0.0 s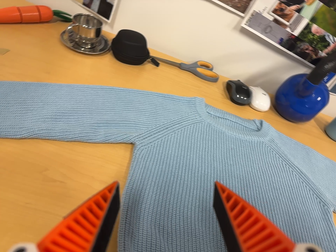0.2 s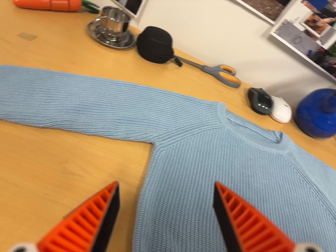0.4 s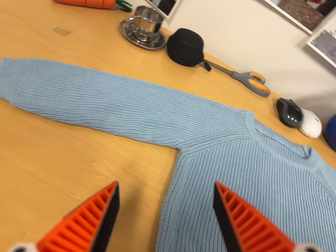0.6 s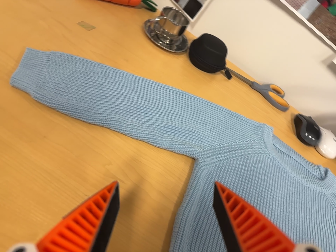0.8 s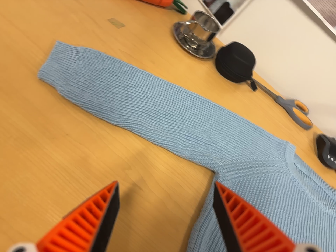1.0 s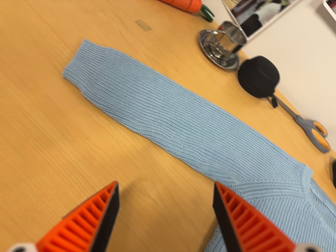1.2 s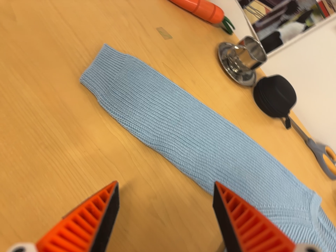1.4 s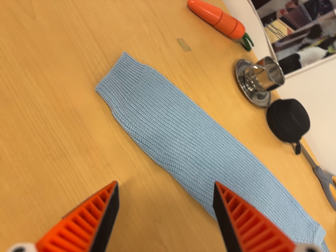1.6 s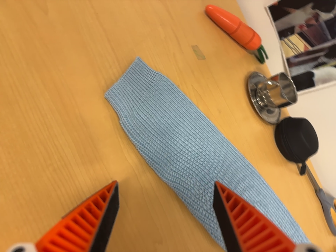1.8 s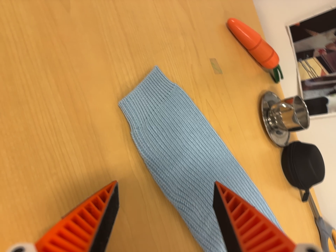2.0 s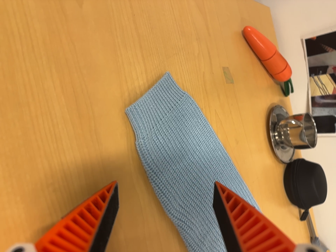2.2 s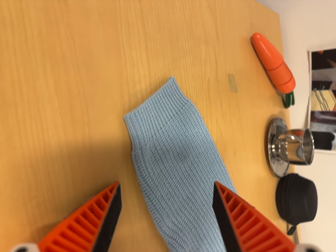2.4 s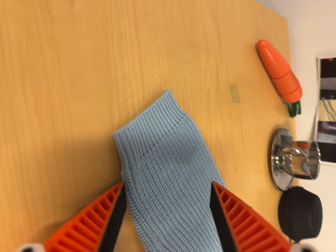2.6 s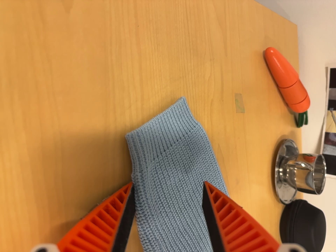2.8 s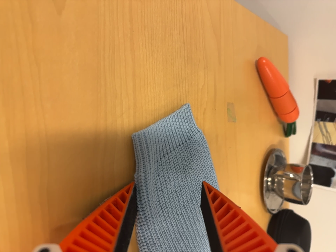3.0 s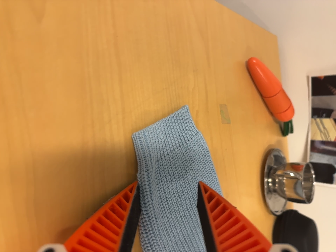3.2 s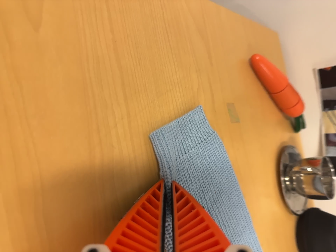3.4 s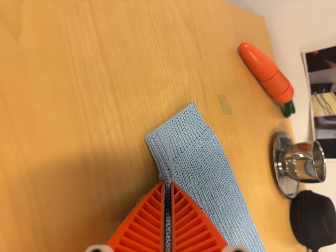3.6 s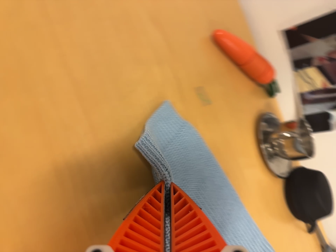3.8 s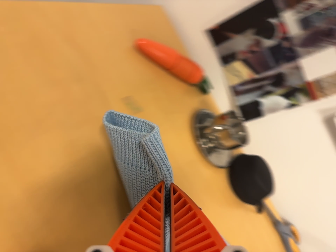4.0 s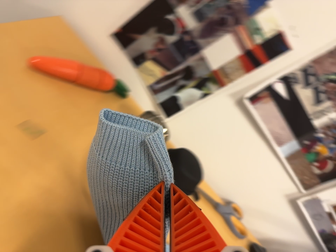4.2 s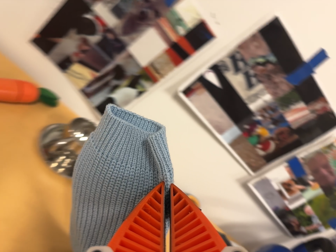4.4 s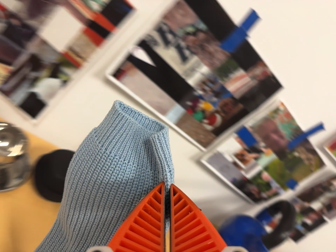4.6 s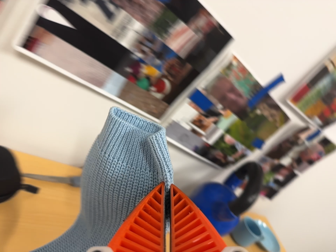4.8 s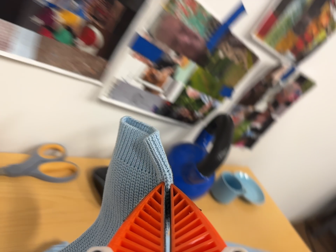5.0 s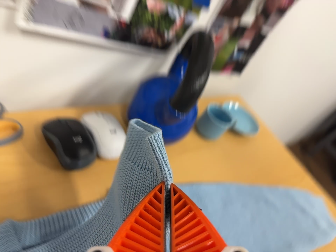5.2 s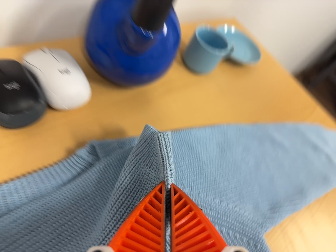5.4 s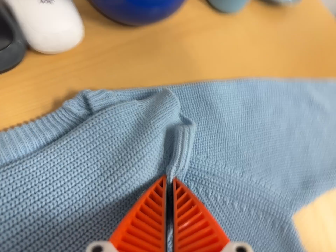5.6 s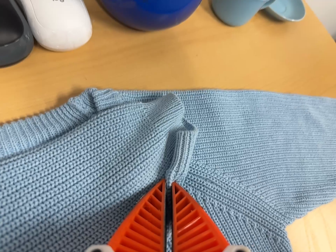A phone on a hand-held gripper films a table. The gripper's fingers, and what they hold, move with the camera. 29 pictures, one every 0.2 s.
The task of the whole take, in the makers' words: left arm across.
0.0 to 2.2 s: The camera travels to its left, toward the top of its view and forward, about 30 cm, so close, fixed things drift to the right. It rolls about its line of sight by about 65 degrees, and the scene rotates clockwise.
2.2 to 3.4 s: The camera travels forward, about 6 cm, so what stands in front looms larger.
3.4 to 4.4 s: The scene slides to the left, as the camera pans about 30 degrees to its right. It travels to its right, about 26 cm, so close, fixed things drift to the left. Its aim tips toward the bottom of its view by about 10 degrees. It rolls about its line of sight by about 45 degrees, and the scene rotates counterclockwise.
4.4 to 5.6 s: The camera travels forward and to its right, about 50 cm. Its aim tips toward the bottom of its view by about 50 degrees, and the scene shifts upward. It rolls about its line of sight by about 25 degrees, and the scene rotates counterclockwise.
The film runs forward here.
